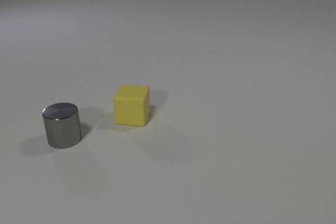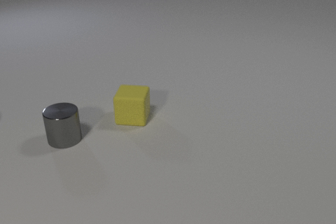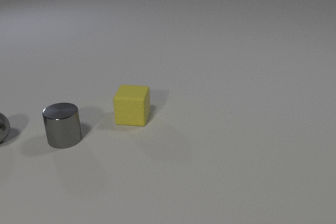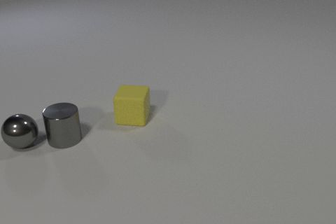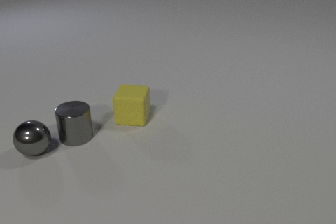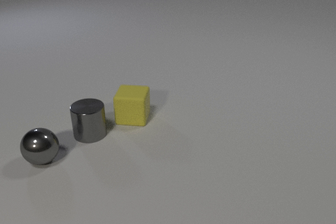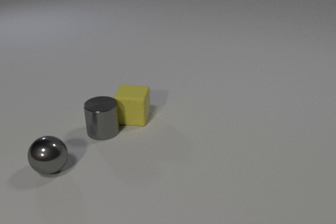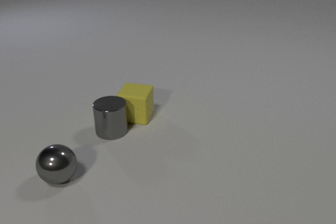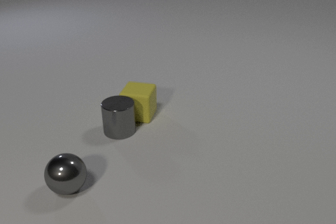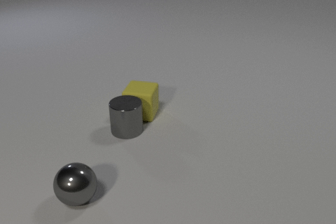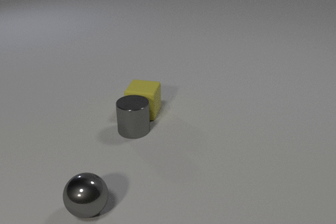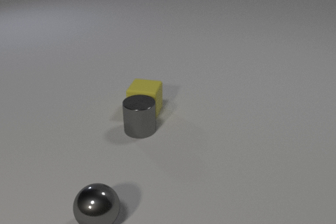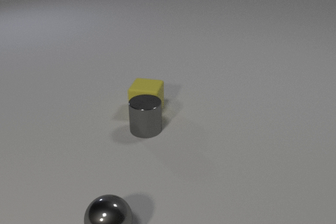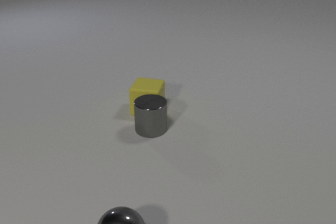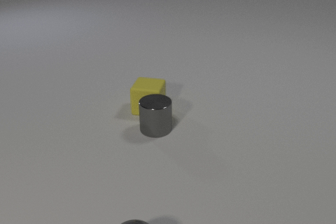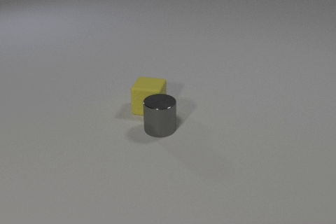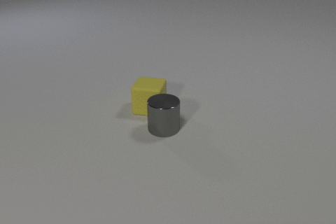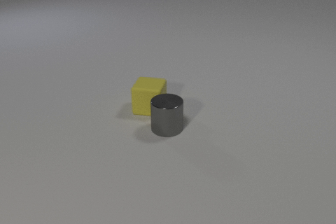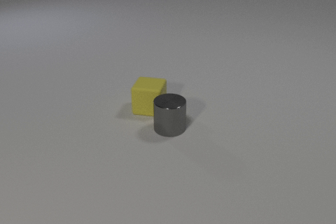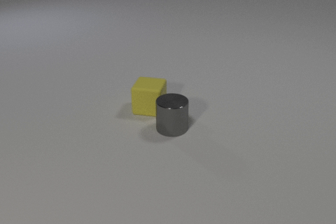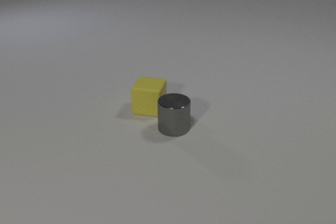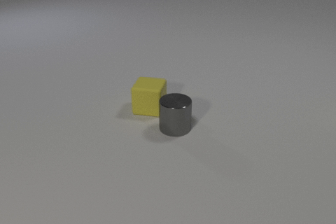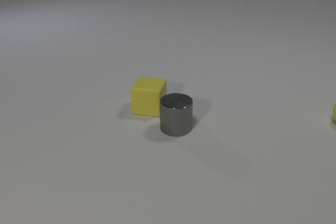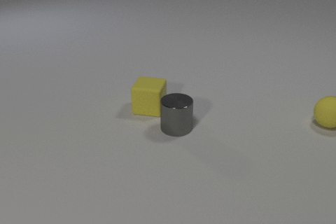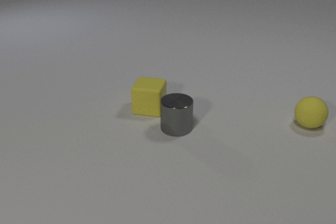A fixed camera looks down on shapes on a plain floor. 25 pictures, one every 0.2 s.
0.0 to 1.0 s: The gray metal sphere comes in at the left edge, rolls toward the camera and to the right. The gray metal cylinder slides to the right. The gray metal sphere and the gray metal cylinder collide.
1.0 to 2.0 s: The gray metal sphere rolls toward the camera and to the right. The gray metal cylinder slides to the right. The yellow rubber cube slides away from the camera and to the right. The gray metal cylinder and the yellow rubber cube collide.
2.0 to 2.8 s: The gray metal sphere rolls toward the camera and to the right. The gray metal cylinder slides to the right.
2.8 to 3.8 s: The gray metal sphere leaves at the bottom edge. The gray metal cylinder slides to the right.
3.8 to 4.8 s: The yellow rubber sphere comes in at the right edge, rolls to the left and toward the camera.
What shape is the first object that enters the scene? sphere.
How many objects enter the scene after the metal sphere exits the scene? 1.
What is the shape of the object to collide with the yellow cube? cylinder.
